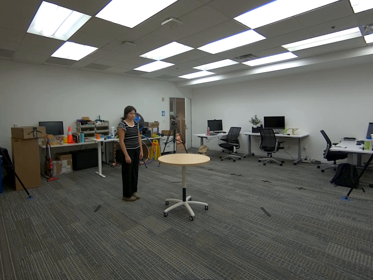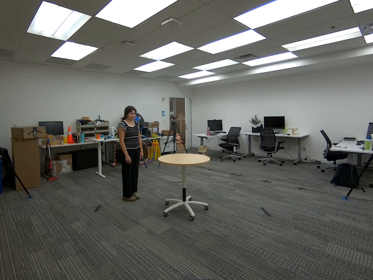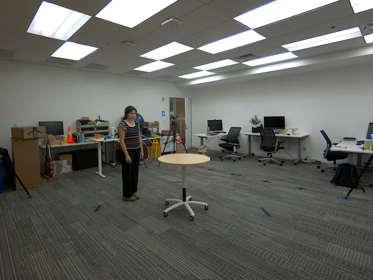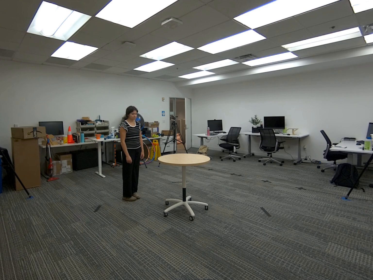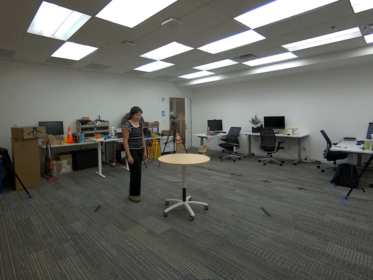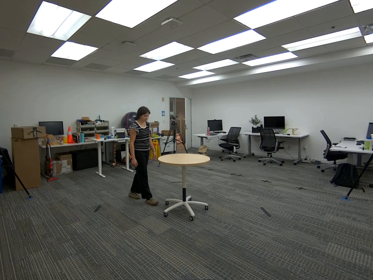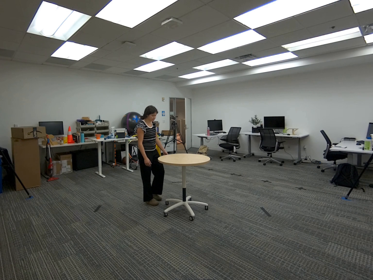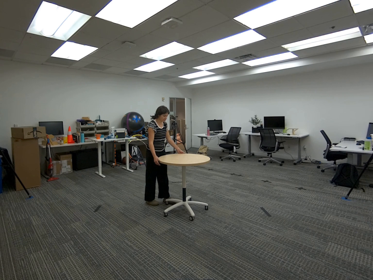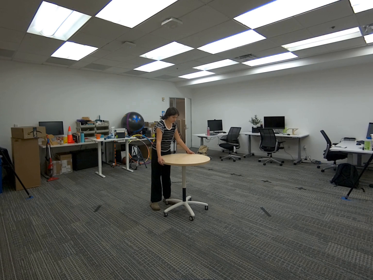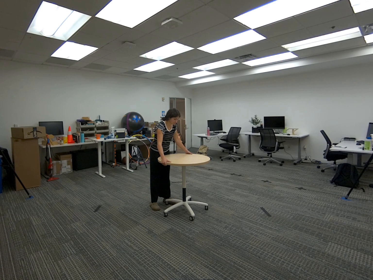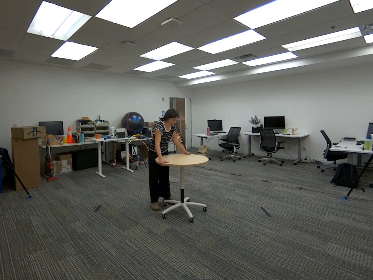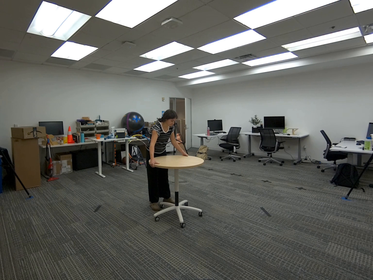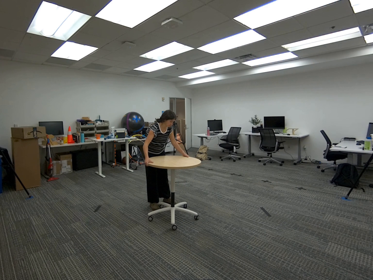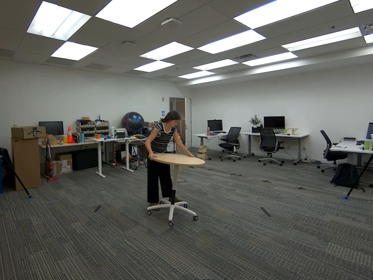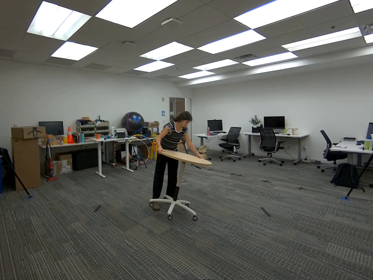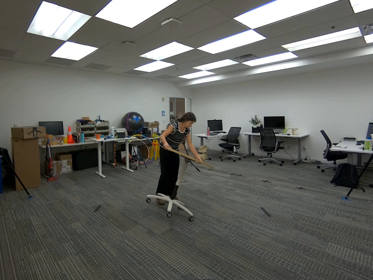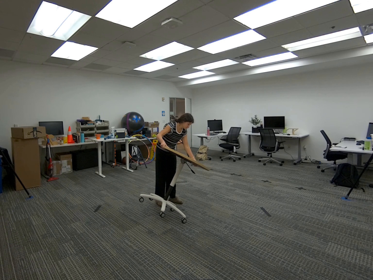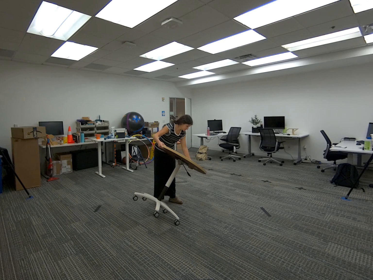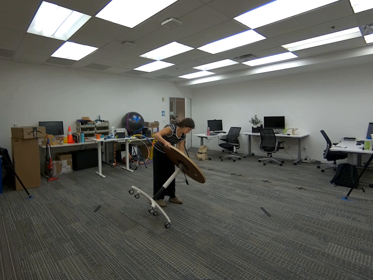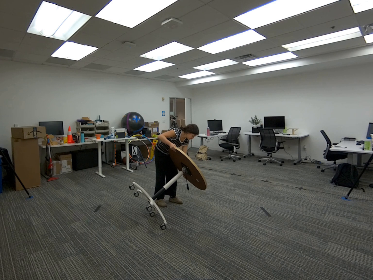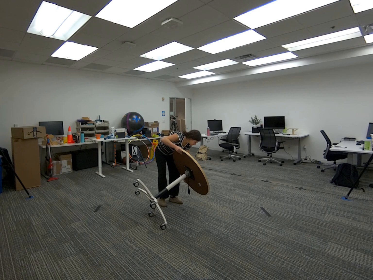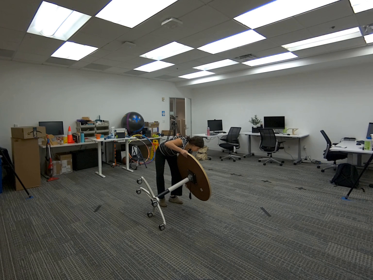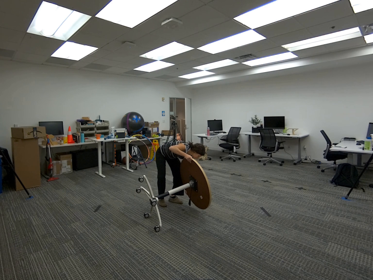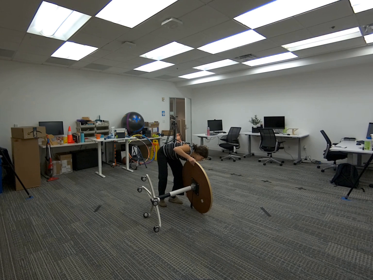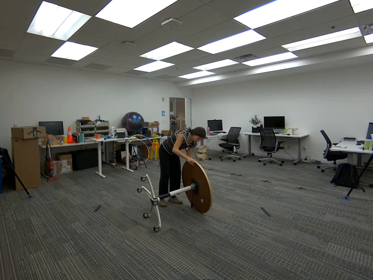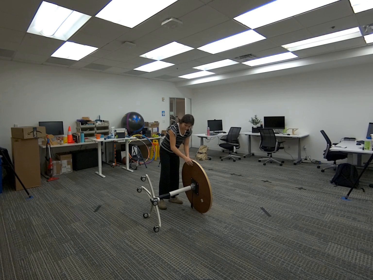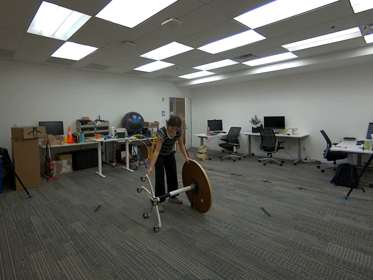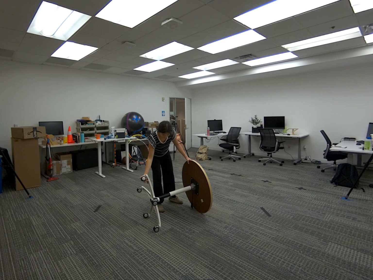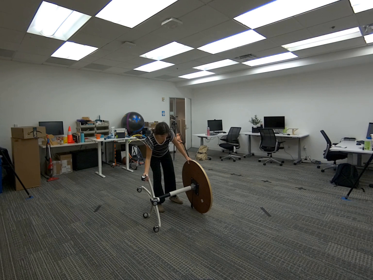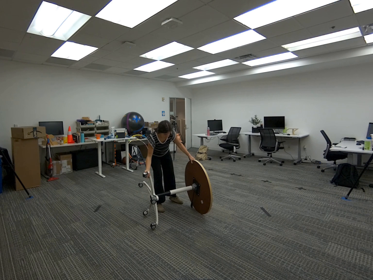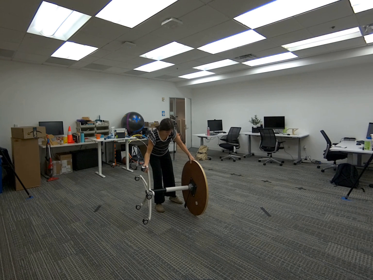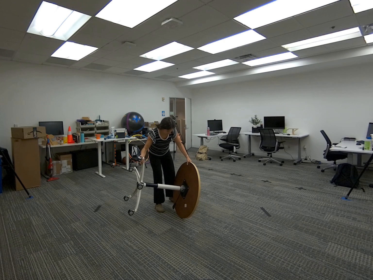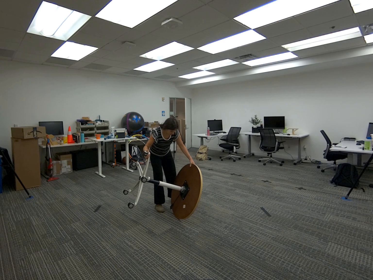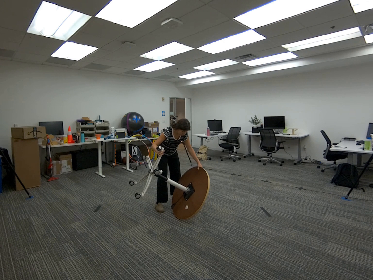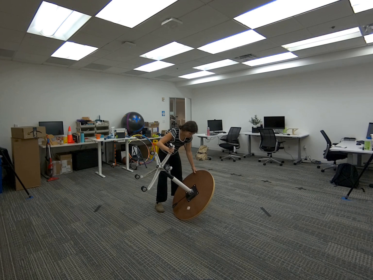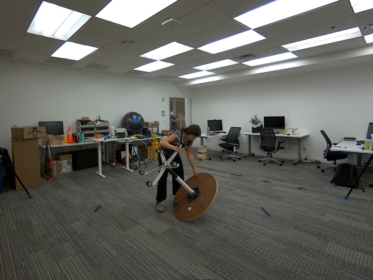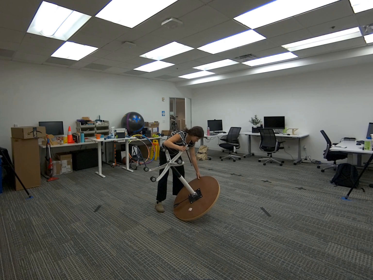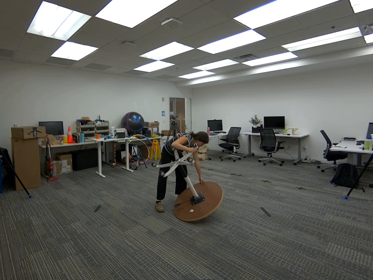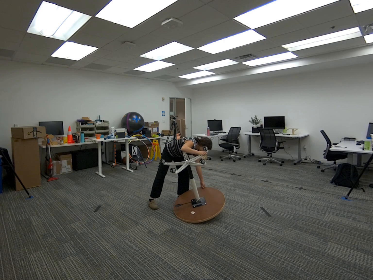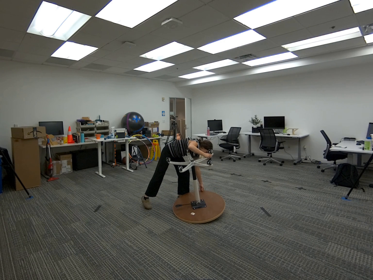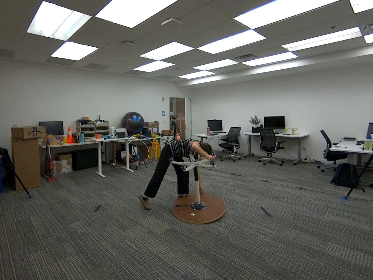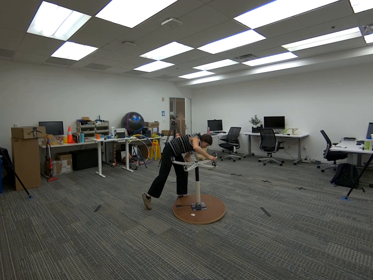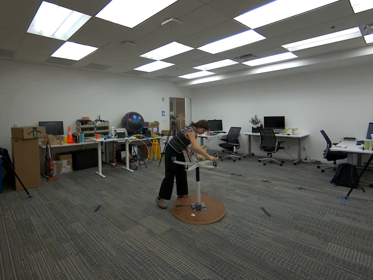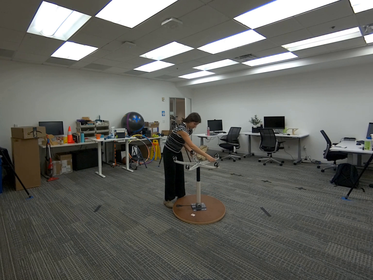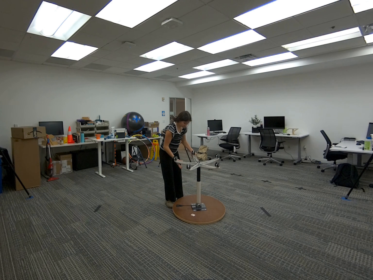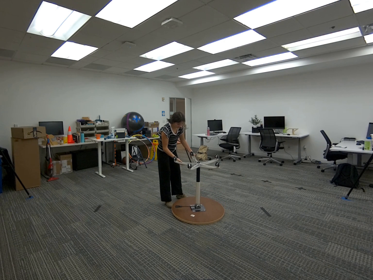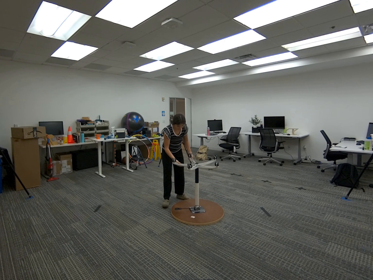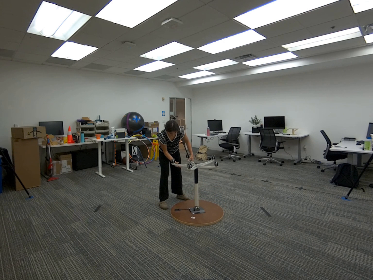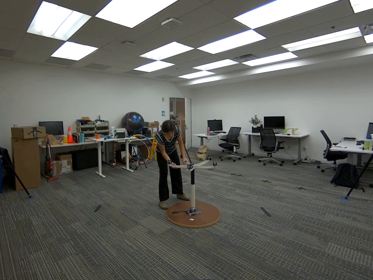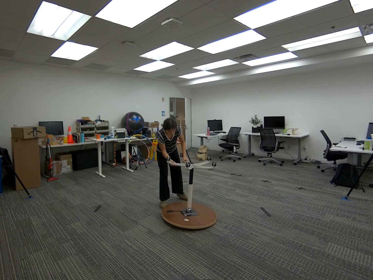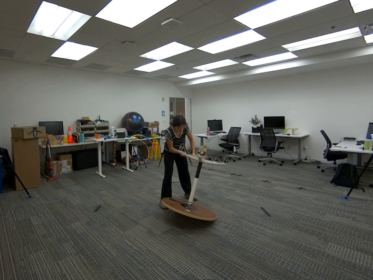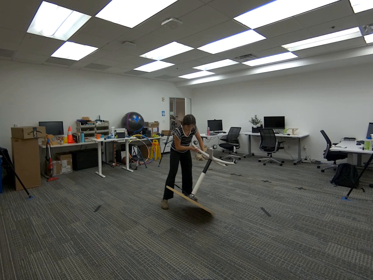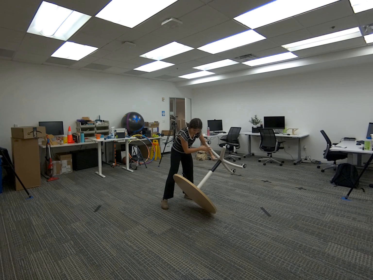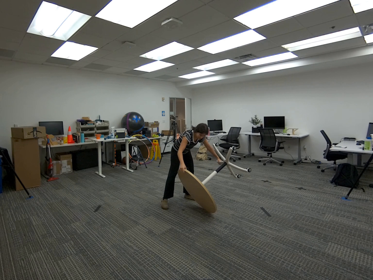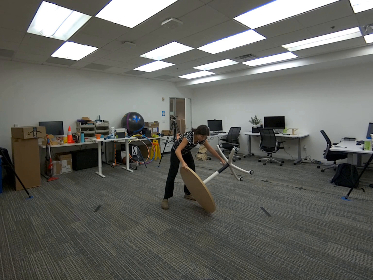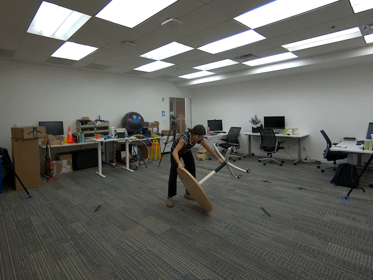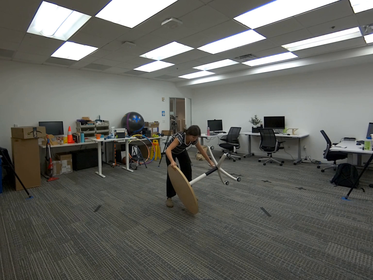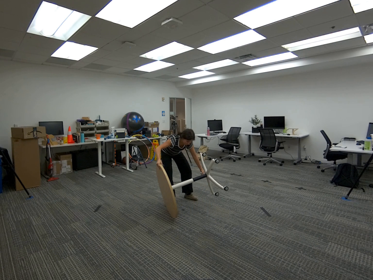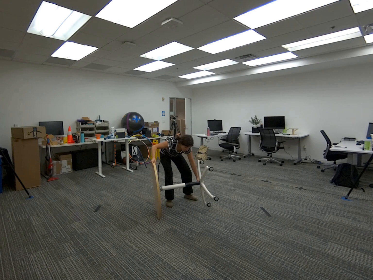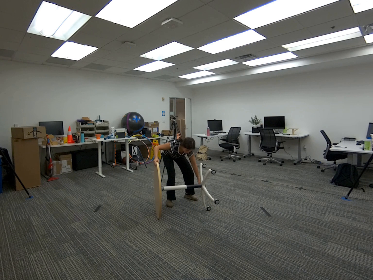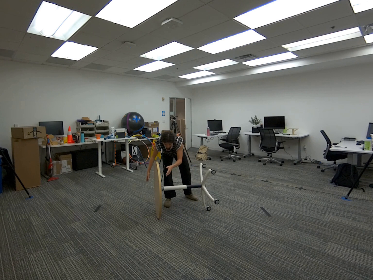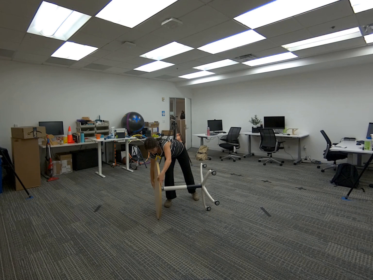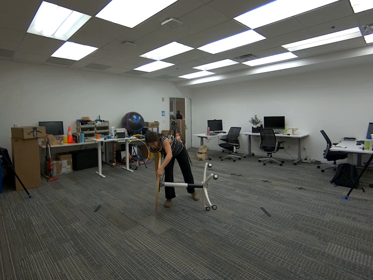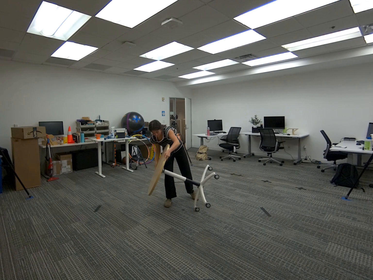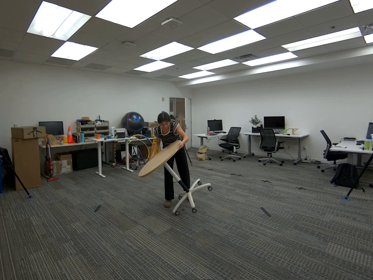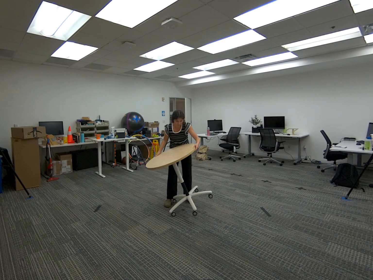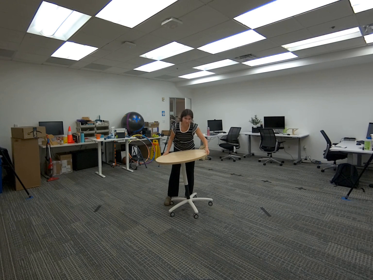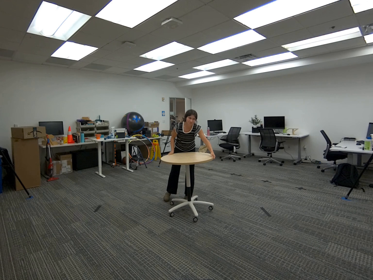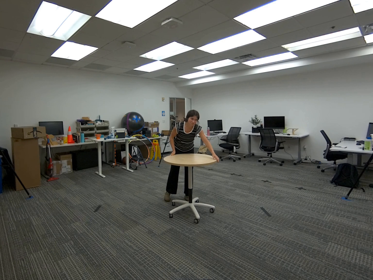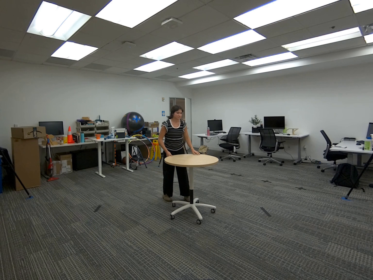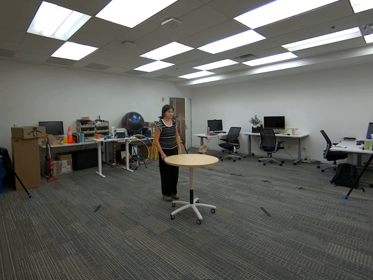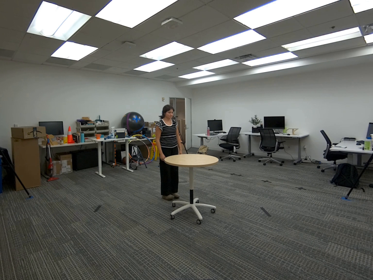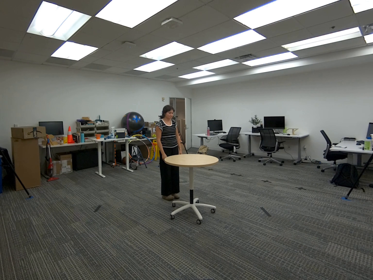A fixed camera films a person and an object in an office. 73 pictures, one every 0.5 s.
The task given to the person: "Walk to the round table and use both hands to lower it onto its side. Flip the table so the wheels are facing upward, then rotate it again onto its side, and continue rotating it until it returns to an upright position.
